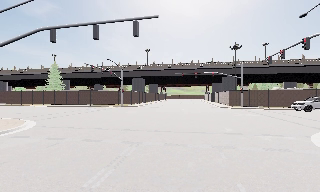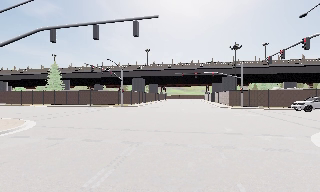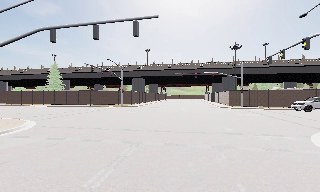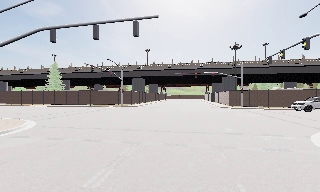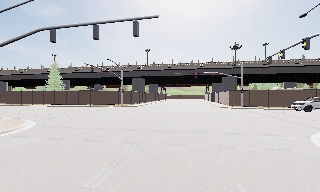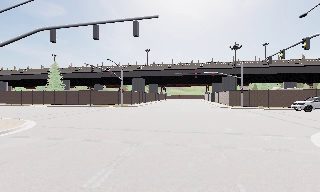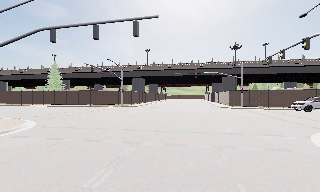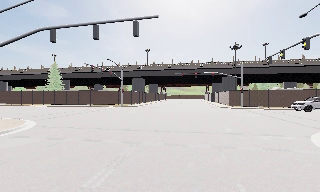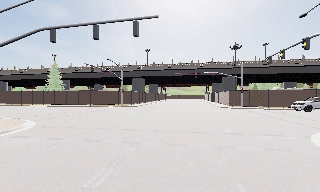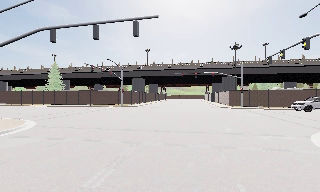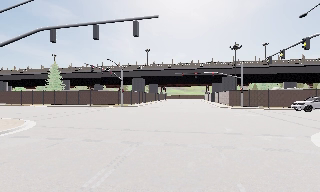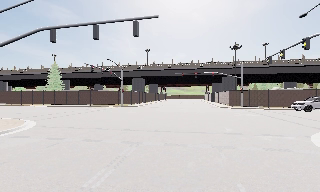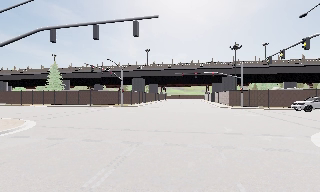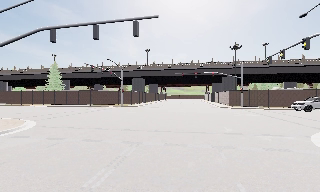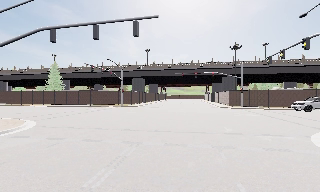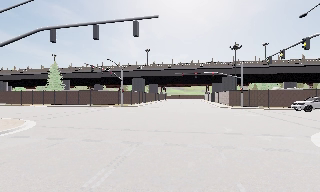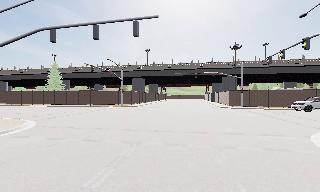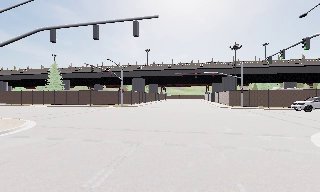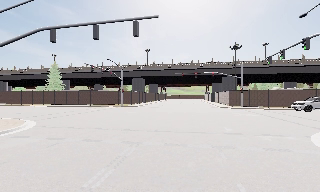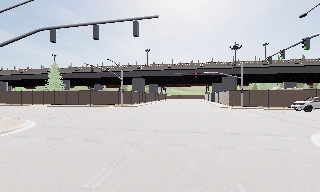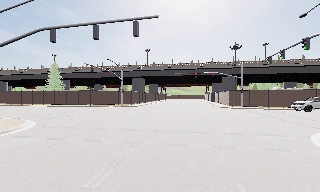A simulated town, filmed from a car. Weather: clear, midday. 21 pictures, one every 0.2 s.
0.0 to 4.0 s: The camera keeps its place and its aim.
The film runs backward here.
